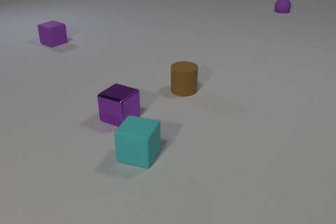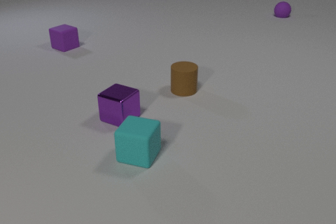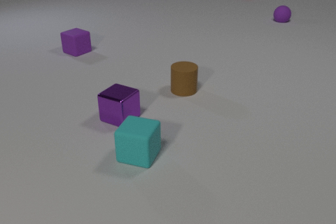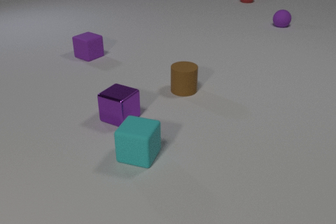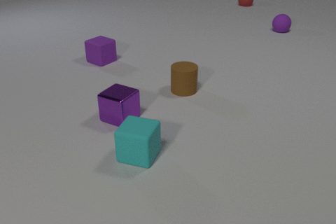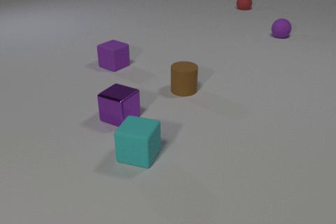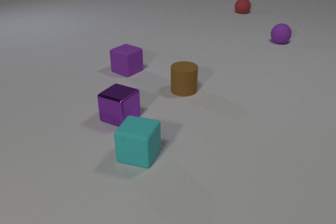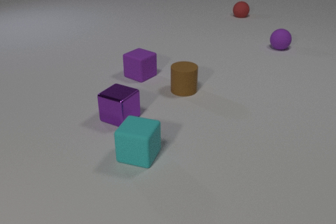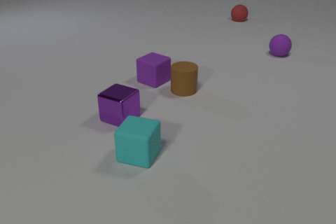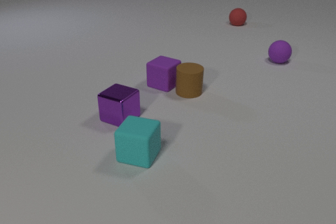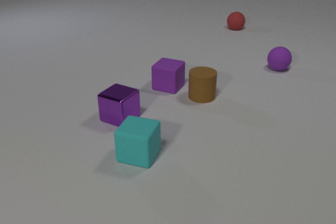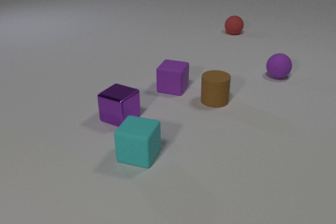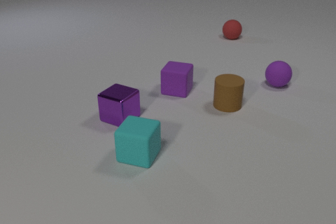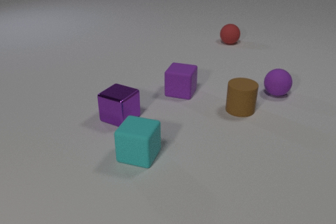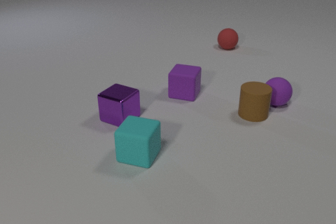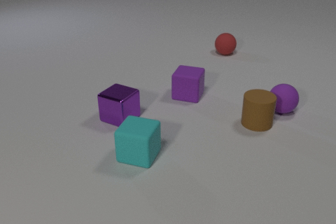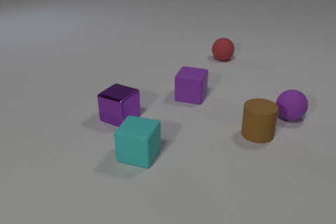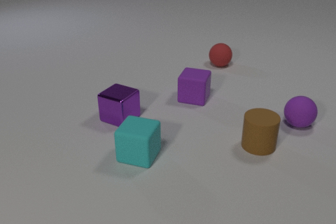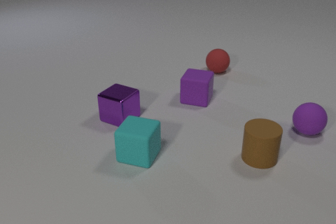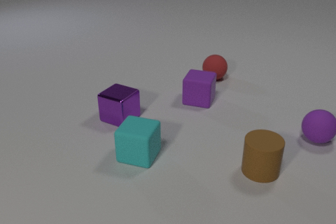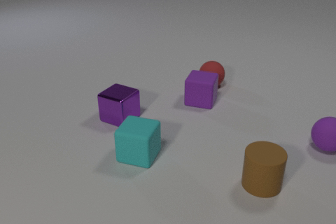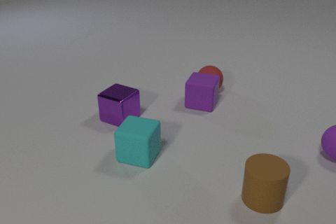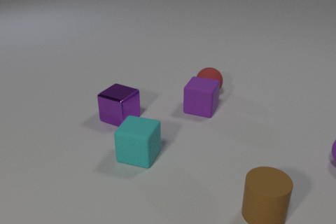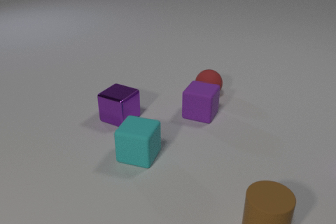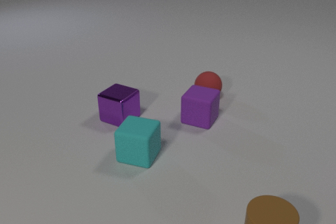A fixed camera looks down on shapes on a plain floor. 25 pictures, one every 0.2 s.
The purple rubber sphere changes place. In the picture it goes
toward the camera.
The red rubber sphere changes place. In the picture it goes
toward the camera.
0.0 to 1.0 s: The purple rubber cube slides toward the camera and to the right. The purple rubber sphere rolls toward the camera. The red rubber sphere comes in at the top edge, rolls toward the camera.
1.0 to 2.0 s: The purple rubber cube slides toward the camera and to the right. The brown rubber cylinder slides to the right and toward the camera. The purple rubber sphere rolls toward the camera. The red rubber sphere rolls toward the camera. The purple rubber cube and the brown rubber cylinder collide.
2.0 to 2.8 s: The purple rubber cube slides to the right and toward the camera. The brown rubber cylinder slides to the right and toward the camera. The purple rubber sphere rolls toward the camera. The red rubber sphere rolls toward the camera.
2.8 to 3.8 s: The purple rubber cube slides to the right and toward the camera. The brown rubber cylinder slides toward the camera. The purple rubber sphere rolls toward the camera and to the right. The red rubber sphere rolls toward the camera. The brown rubber cylinder and the purple rubber sphere collide.
3.8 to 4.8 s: The purple rubber cube slides toward the camera. The brown rubber cylinder slides toward the camera. The purple rubber sphere rolls toward the camera and to the right, leaves at the right edge. The red rubber sphere rolls toward the camera. The purple rubber cube and the red rubber sphere collide.
Are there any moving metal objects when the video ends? no.
How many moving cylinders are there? 1.
How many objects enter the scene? 1.
